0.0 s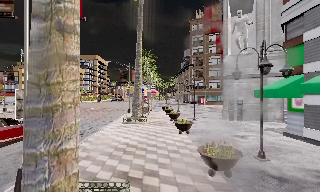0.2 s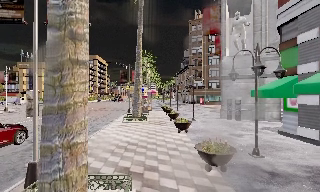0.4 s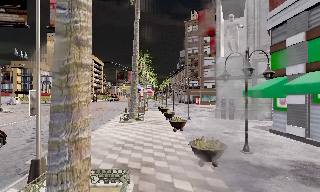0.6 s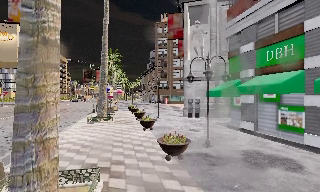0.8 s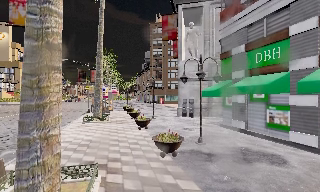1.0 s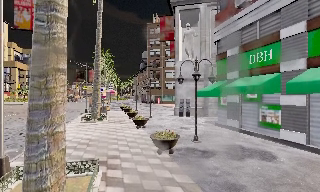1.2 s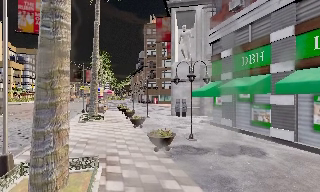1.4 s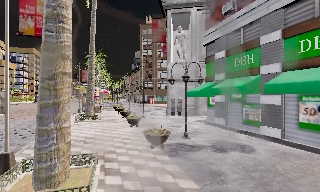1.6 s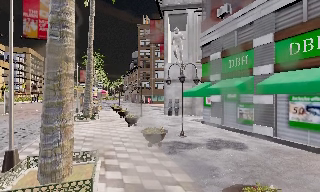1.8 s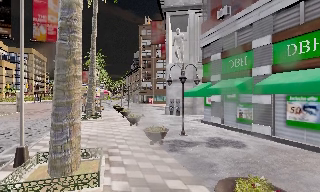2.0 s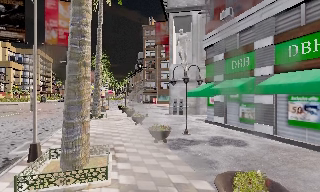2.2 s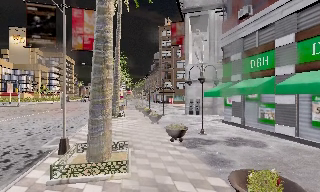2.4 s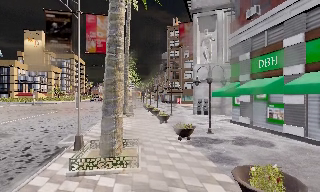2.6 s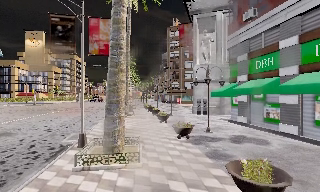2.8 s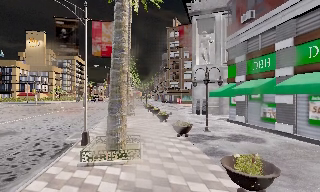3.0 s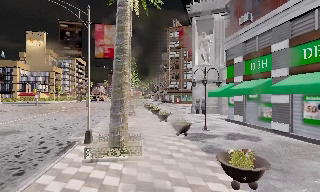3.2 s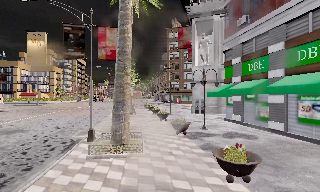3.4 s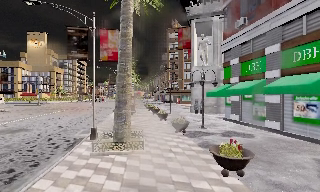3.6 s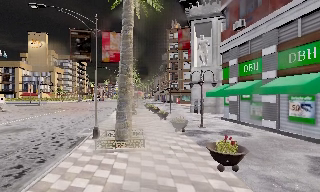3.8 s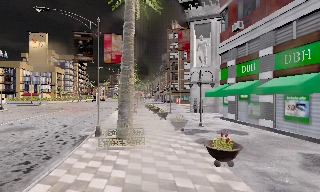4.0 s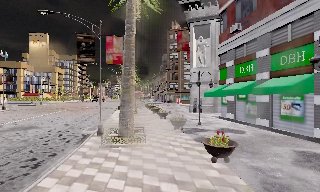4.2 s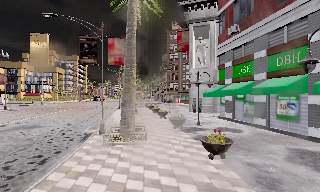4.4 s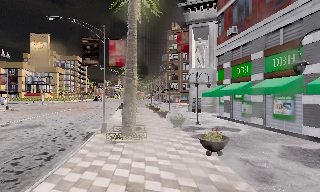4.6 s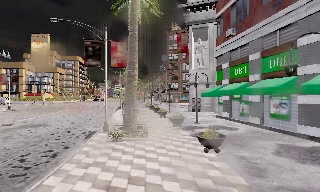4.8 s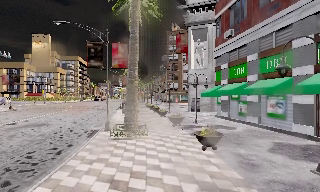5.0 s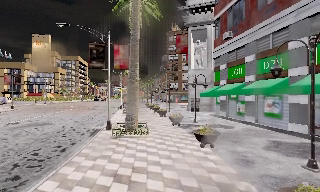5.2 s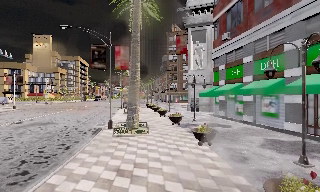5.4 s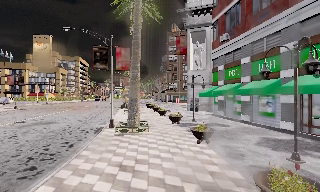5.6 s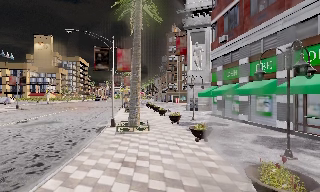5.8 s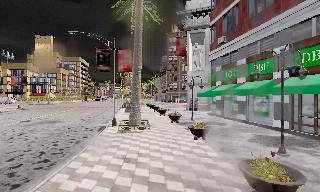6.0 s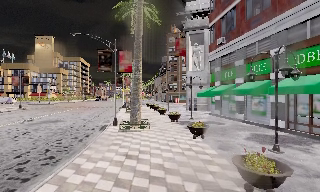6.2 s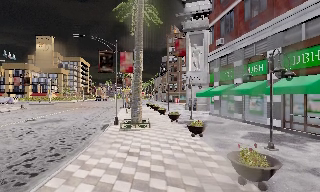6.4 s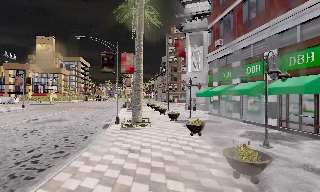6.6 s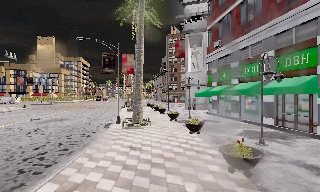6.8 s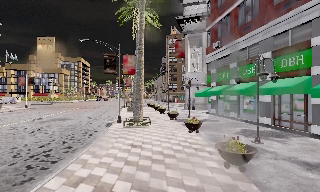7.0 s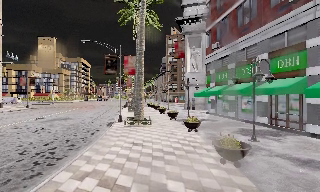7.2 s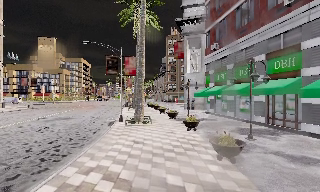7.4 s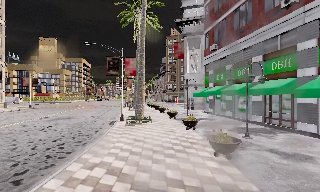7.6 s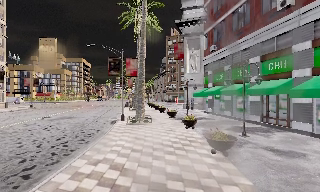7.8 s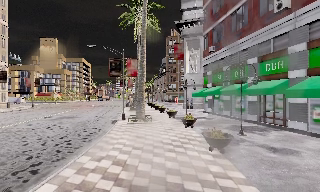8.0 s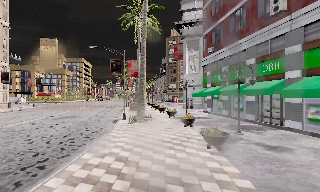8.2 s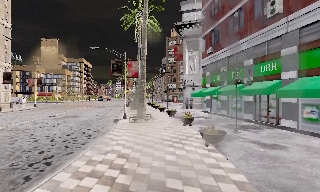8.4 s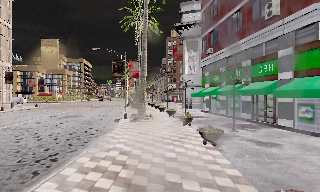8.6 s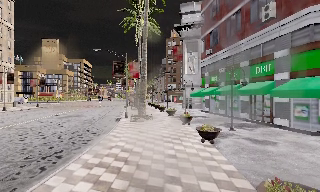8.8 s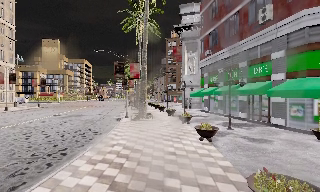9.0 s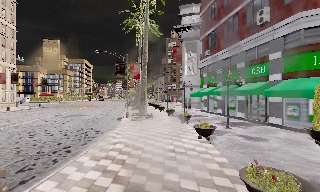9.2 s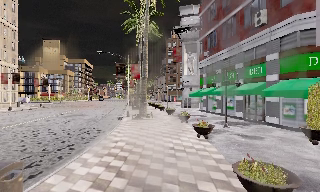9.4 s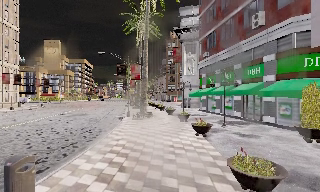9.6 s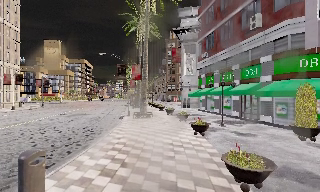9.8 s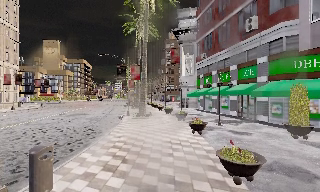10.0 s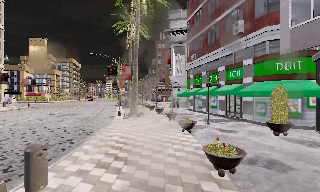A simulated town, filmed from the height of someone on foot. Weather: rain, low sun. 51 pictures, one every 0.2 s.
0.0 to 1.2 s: The scene slides to the left, as the camera pans about 15 degrees to its right. It travels backward, about 2 m, so what stands in front gets smaller.
1.2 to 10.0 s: The camera travels backward, about 15 m, so what stands in front gets smaller.
The film runs backward here.
